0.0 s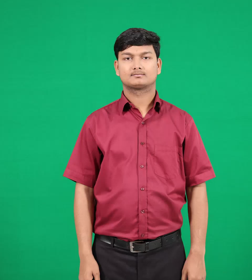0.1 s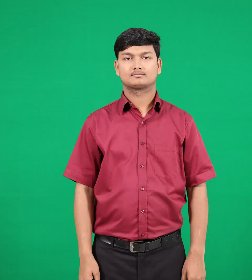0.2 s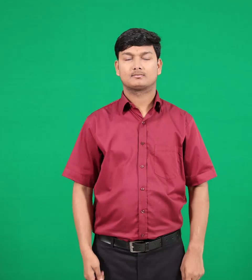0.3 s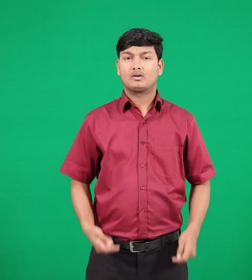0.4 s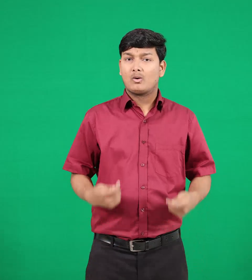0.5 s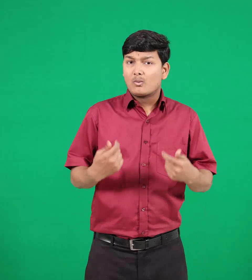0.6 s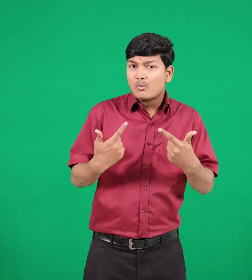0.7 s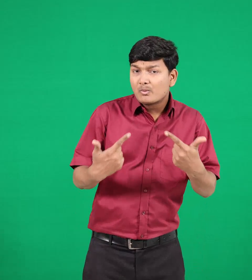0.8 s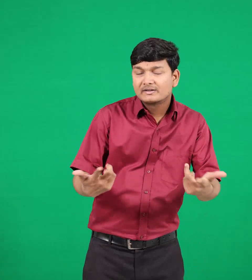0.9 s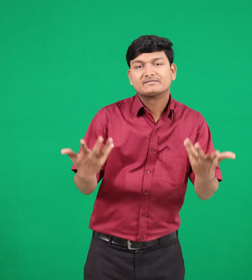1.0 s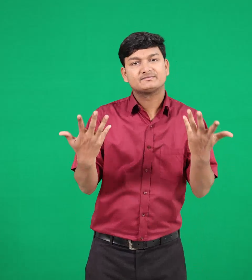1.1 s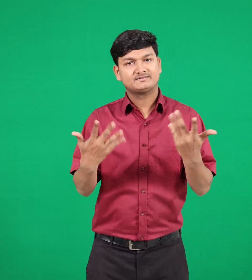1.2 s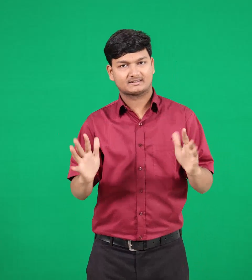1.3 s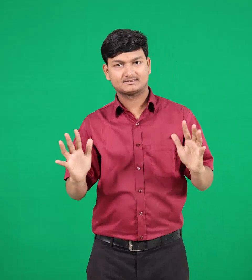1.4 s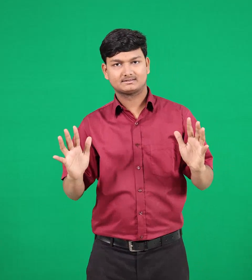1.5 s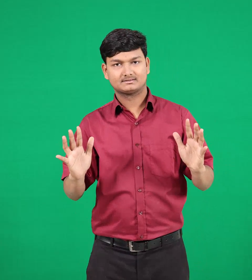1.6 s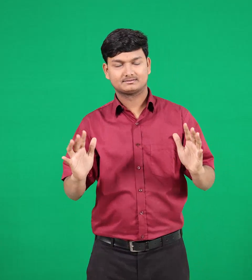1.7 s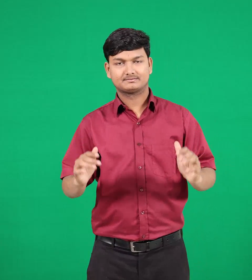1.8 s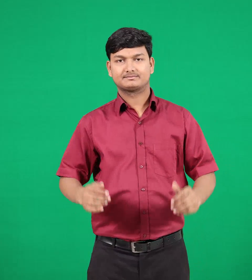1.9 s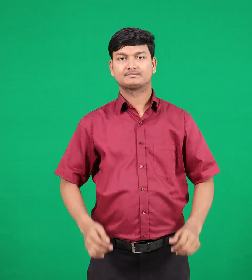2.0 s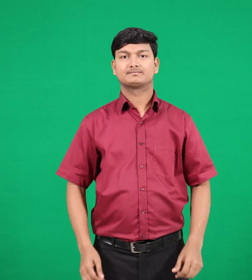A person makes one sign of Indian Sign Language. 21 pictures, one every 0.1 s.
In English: spent
